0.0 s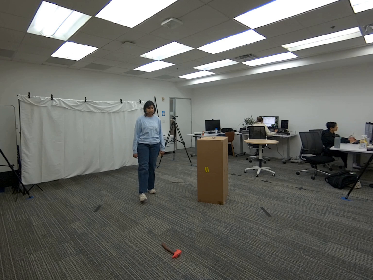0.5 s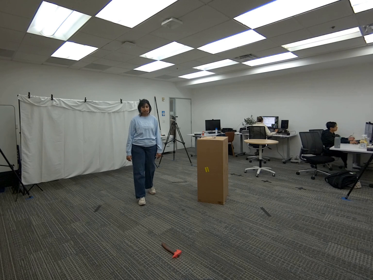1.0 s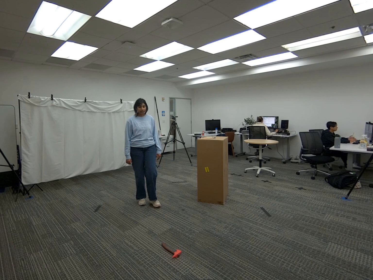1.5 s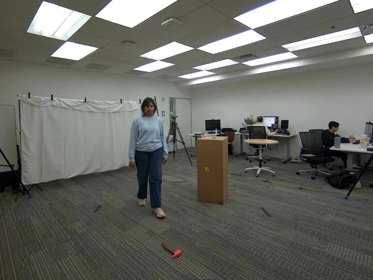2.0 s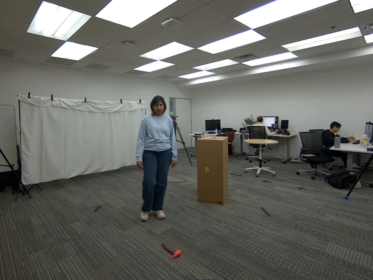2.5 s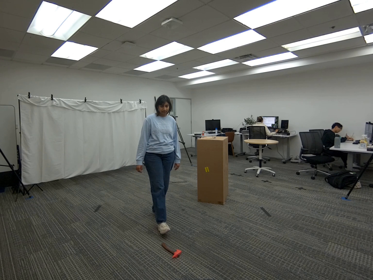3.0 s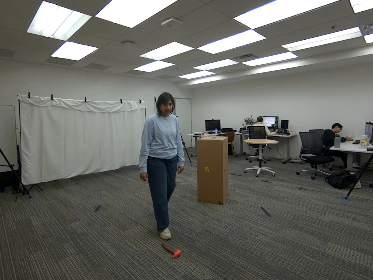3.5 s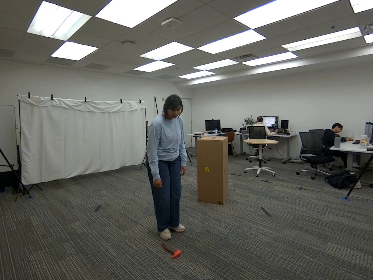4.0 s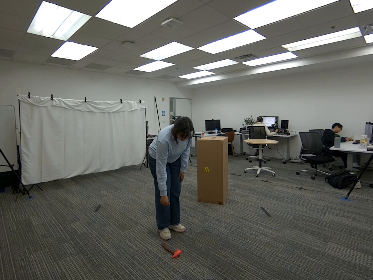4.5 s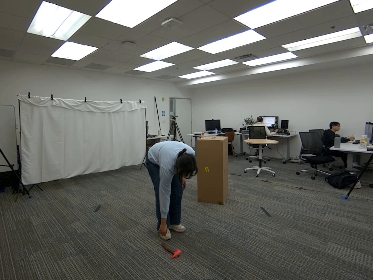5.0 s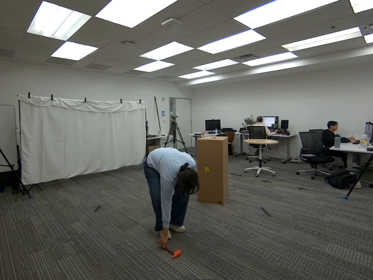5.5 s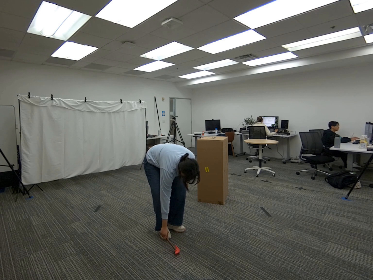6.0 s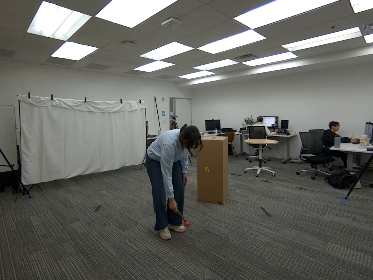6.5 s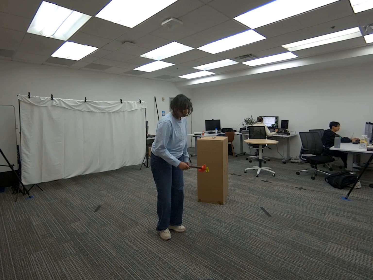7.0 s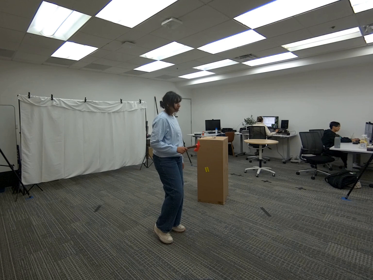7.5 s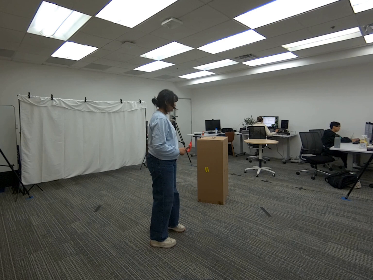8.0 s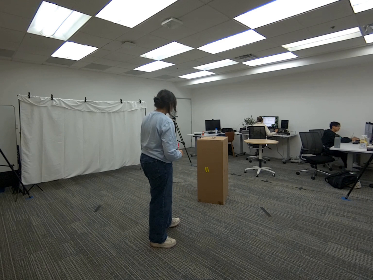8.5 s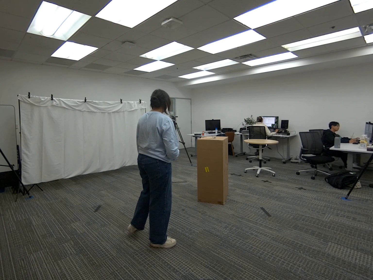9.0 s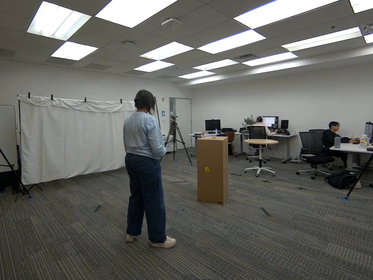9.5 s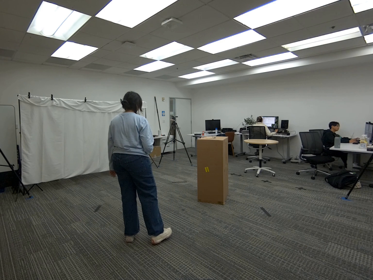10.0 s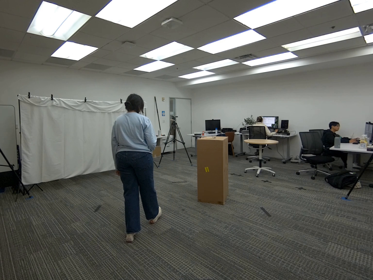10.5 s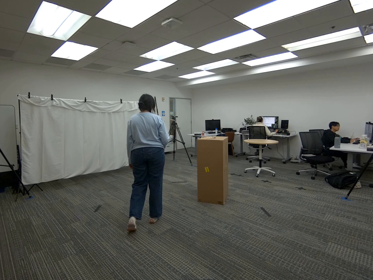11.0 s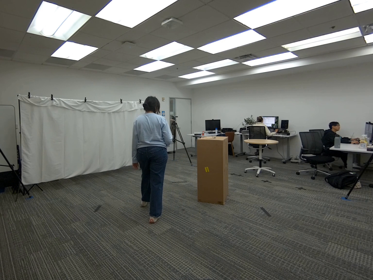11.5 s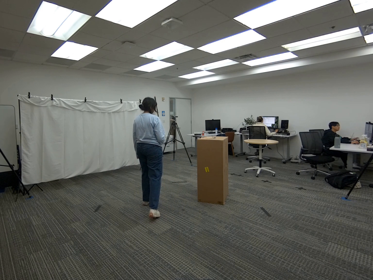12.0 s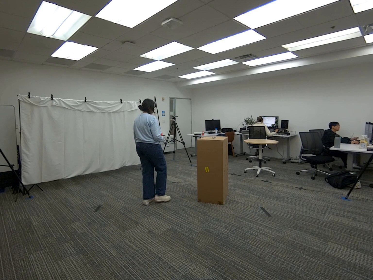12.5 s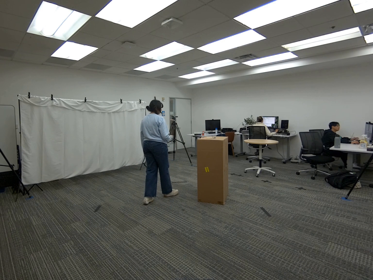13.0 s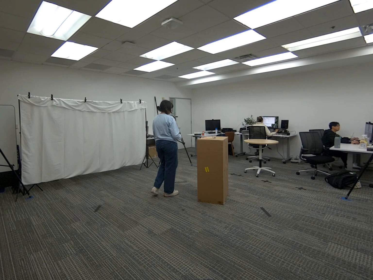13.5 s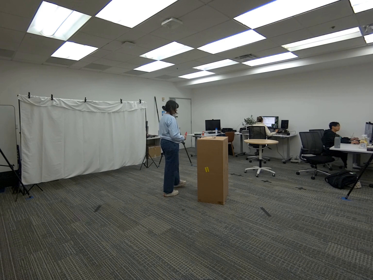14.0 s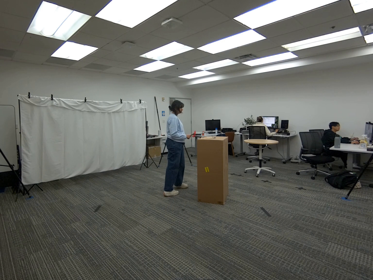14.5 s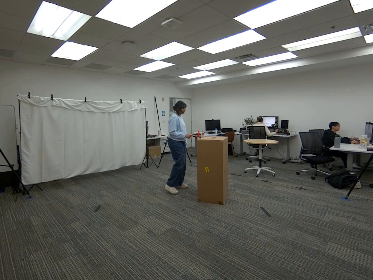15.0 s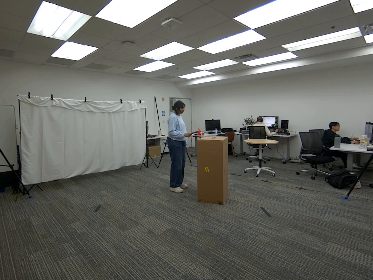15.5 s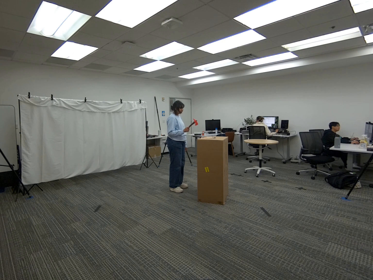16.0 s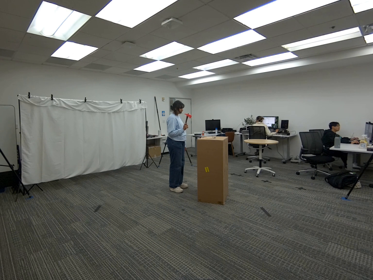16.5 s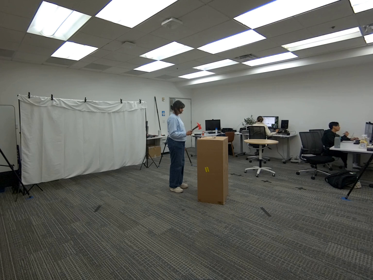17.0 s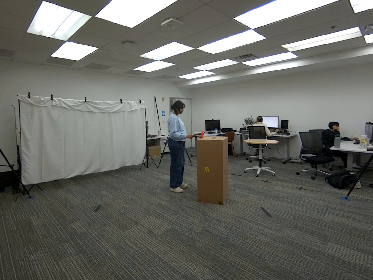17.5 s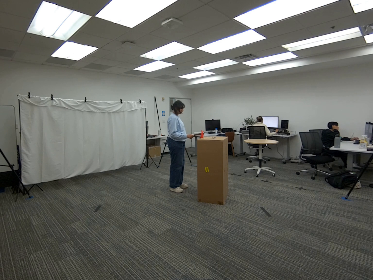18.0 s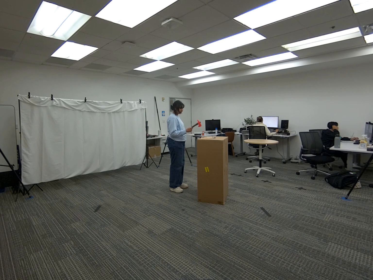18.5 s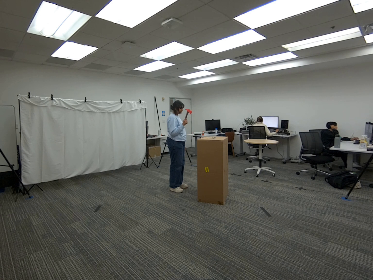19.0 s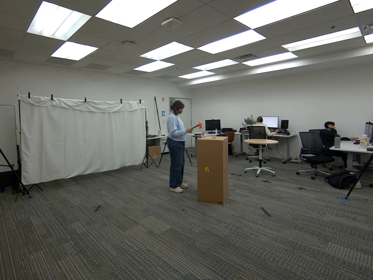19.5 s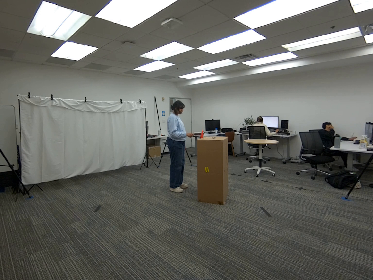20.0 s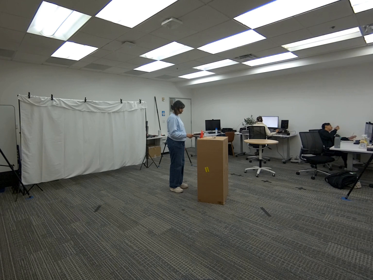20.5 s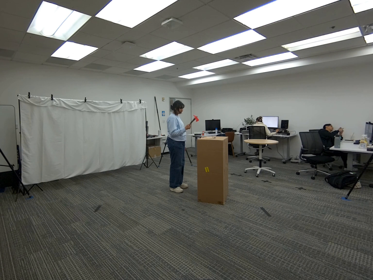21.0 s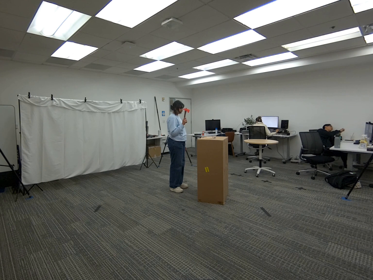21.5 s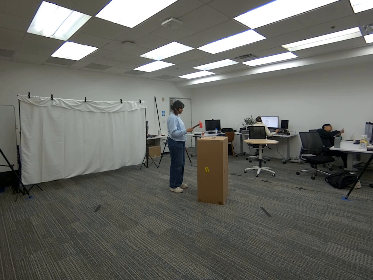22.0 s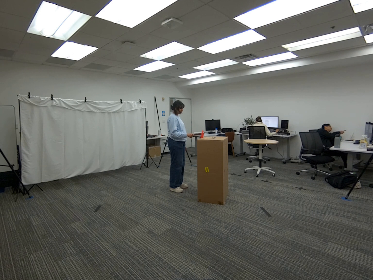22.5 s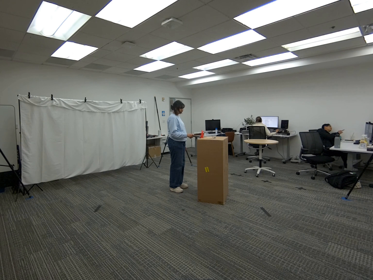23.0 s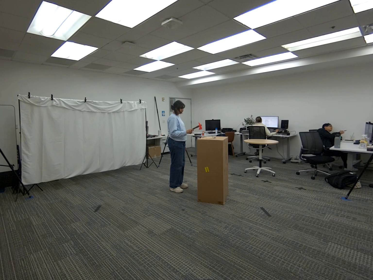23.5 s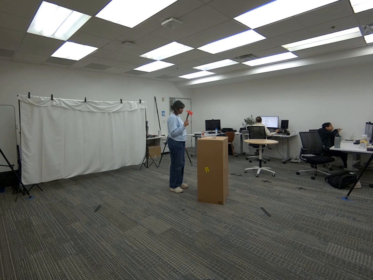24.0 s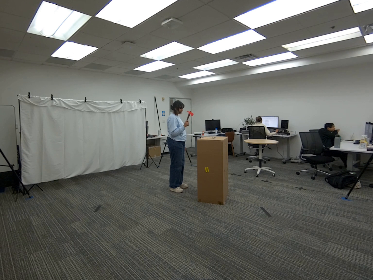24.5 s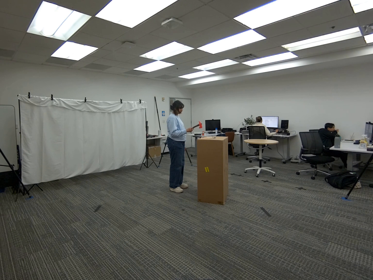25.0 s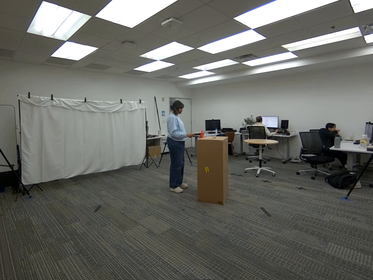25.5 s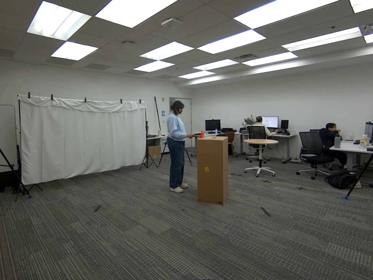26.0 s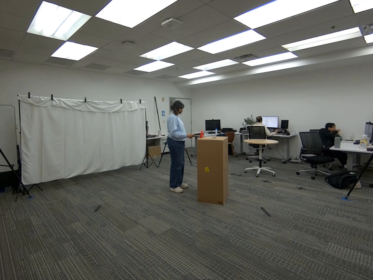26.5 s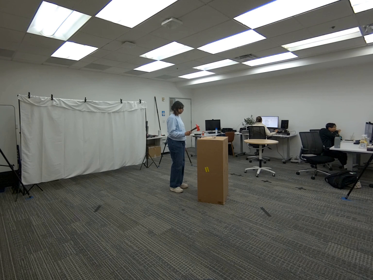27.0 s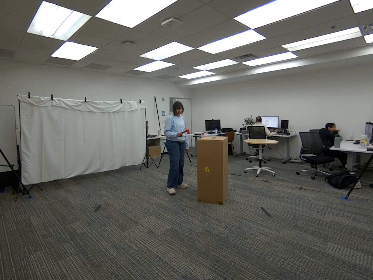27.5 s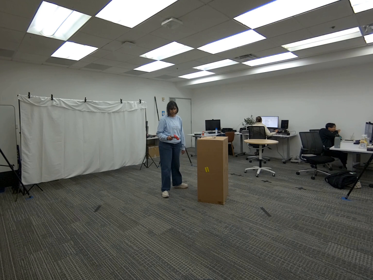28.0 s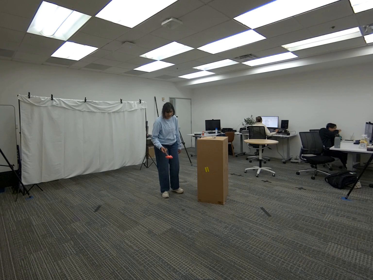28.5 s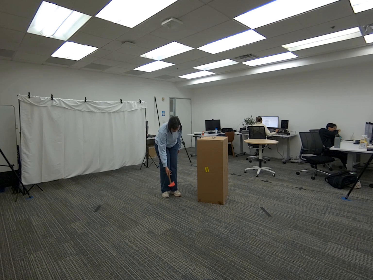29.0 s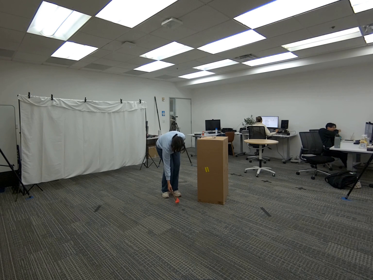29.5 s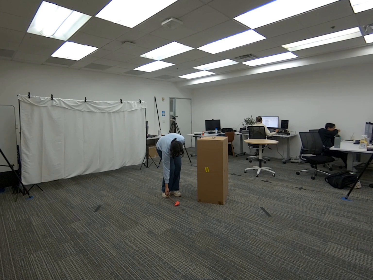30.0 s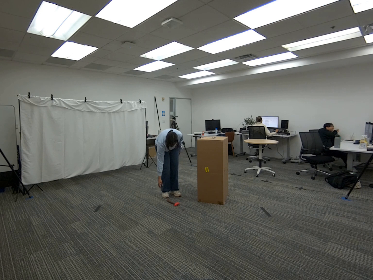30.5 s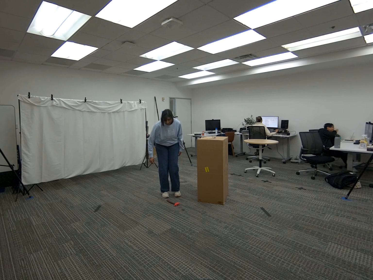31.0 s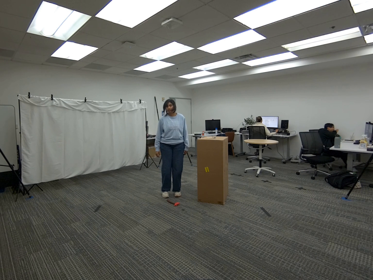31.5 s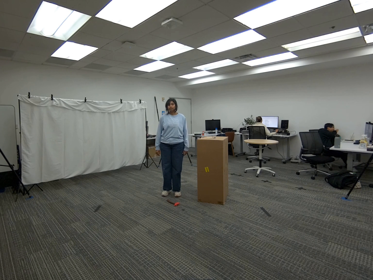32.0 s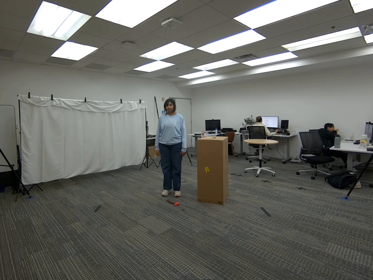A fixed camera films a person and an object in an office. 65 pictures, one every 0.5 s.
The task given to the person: Pick up the hatchet from the ground and use the pointy back side to lightly tap the top of the giant cardboard box as if hammering. Once done, place the hatchet back on the ground.
